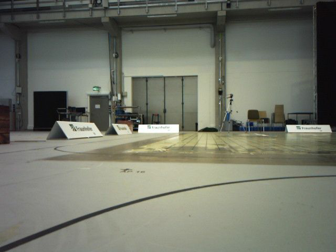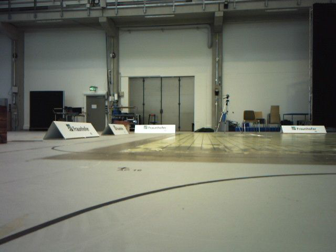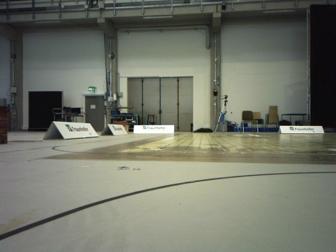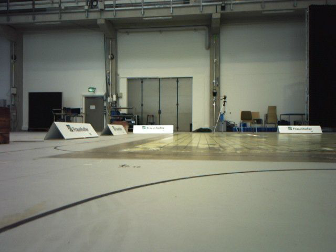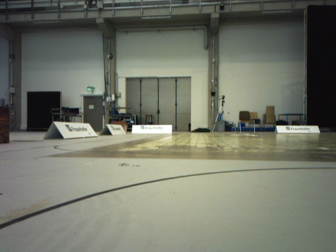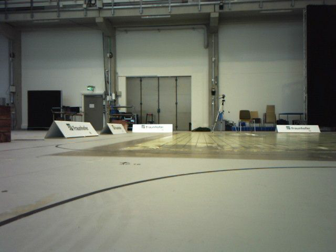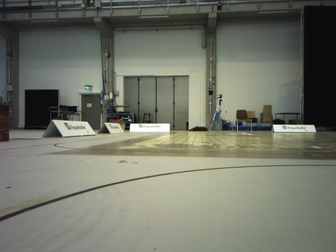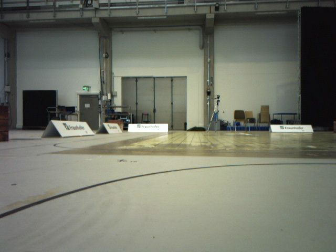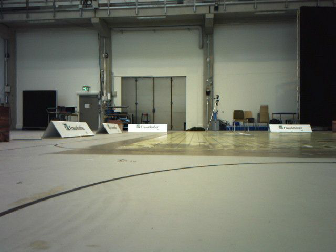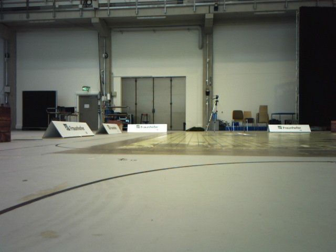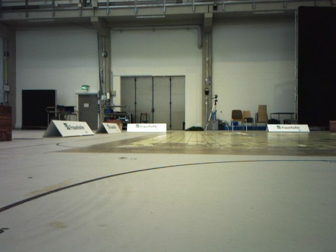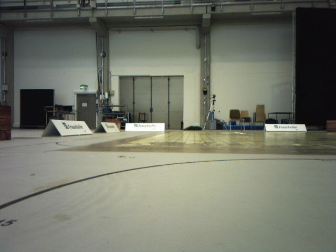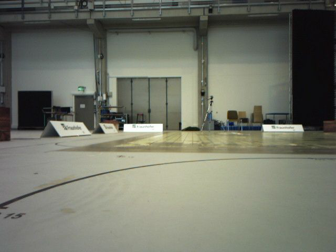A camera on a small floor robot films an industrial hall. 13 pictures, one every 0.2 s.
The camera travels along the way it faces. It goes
backward.
0.0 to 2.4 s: The camera travels backward, about 0.5 m, so what stands in front gets smaller.
The film runs backward here.
